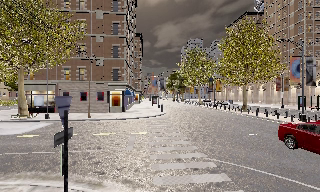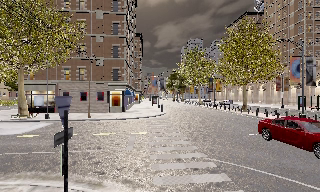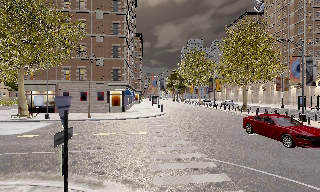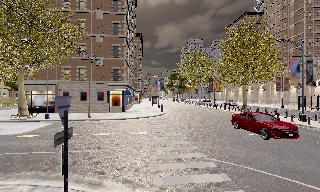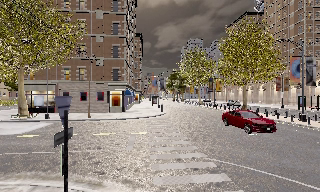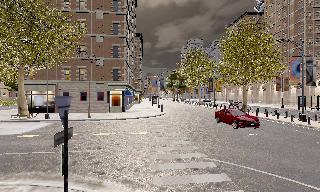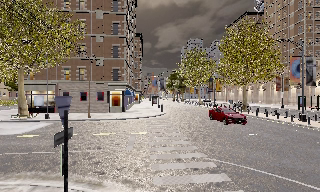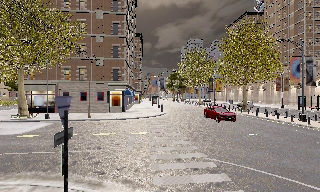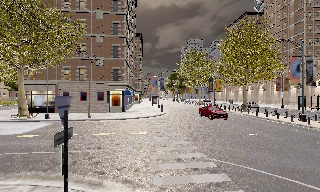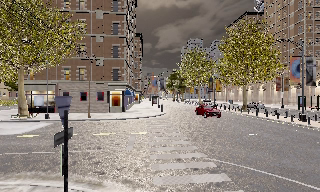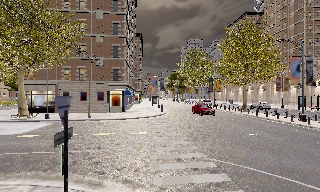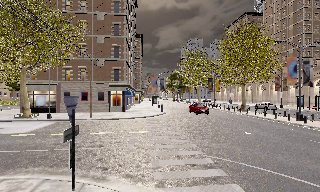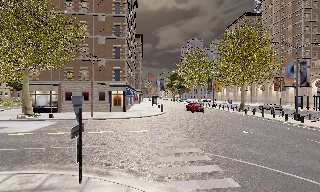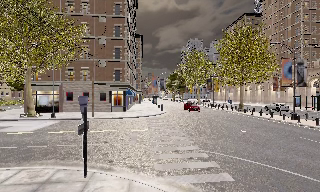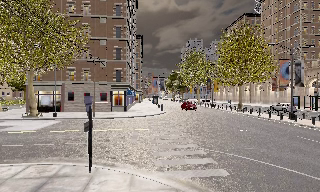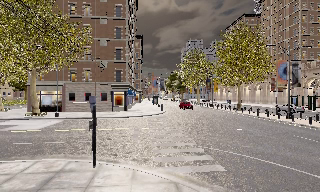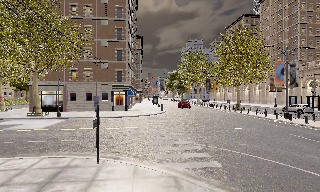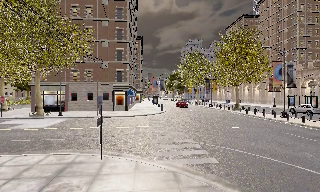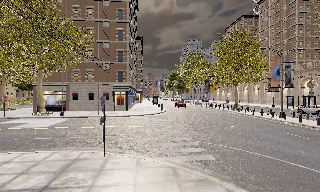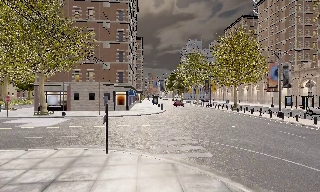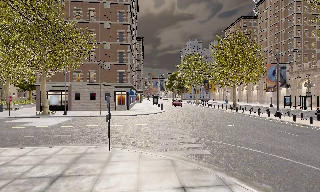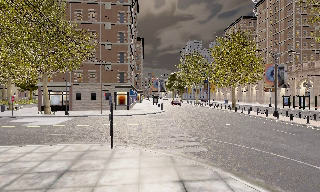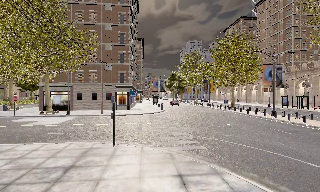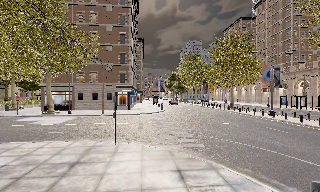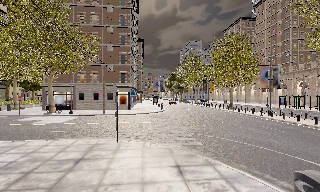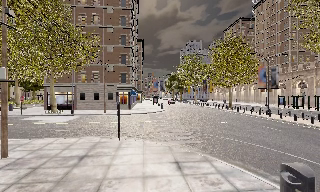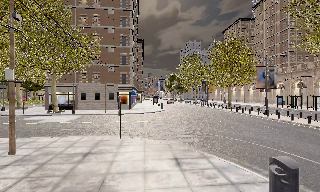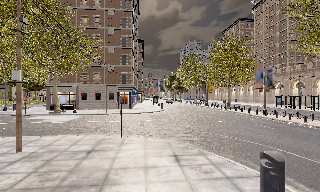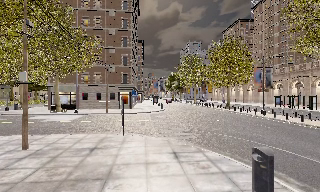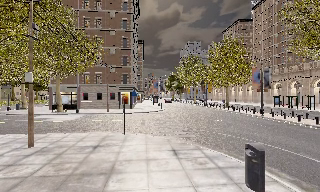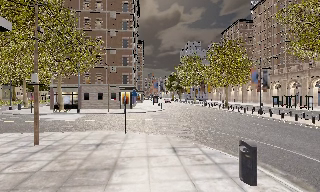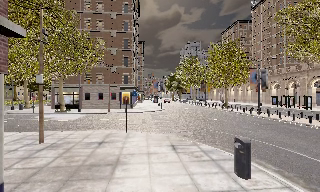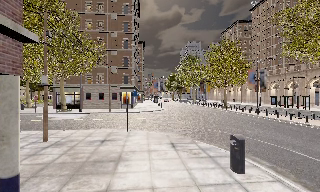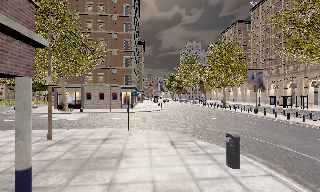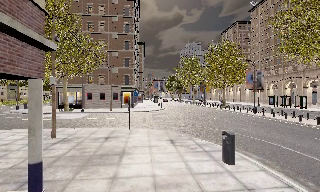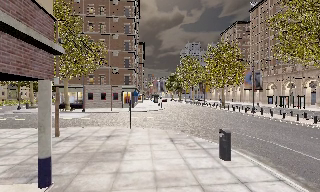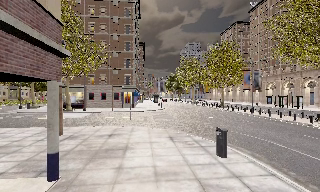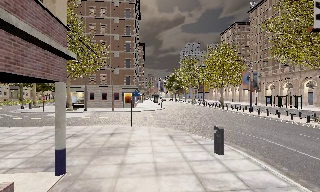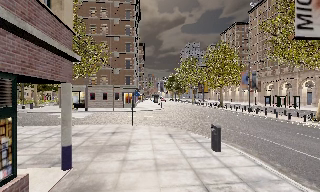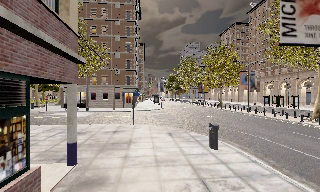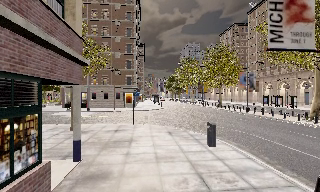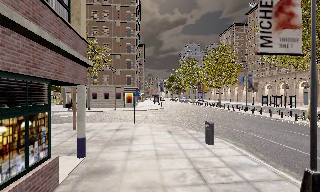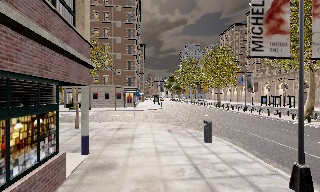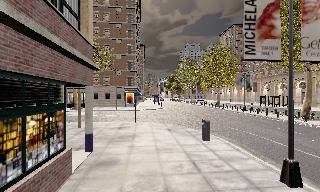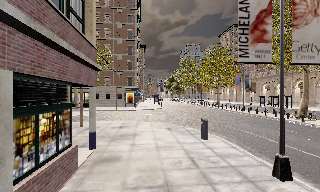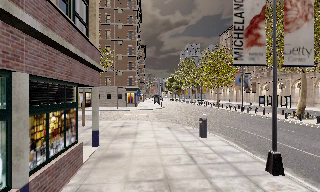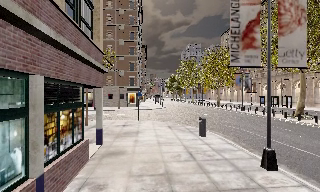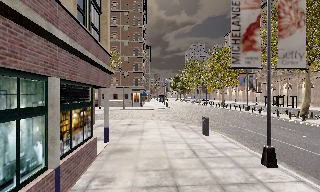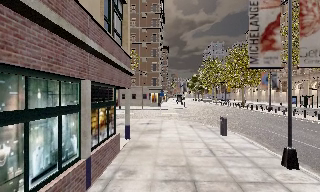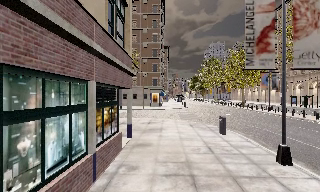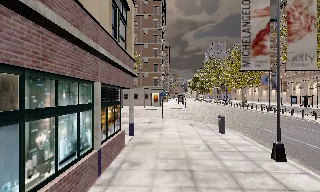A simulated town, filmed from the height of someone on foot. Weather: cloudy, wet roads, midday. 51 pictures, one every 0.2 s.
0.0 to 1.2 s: The camera keeps its place and its aim.
1.2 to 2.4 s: The camera travels backward, about 0.5 m, so what stands in front gets smaller. It gains speed.
2.4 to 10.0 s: The camera travels backward, about 13 m, so what stands in front gets smaller.
The film runs backward here.
